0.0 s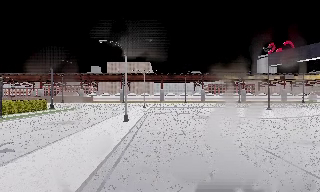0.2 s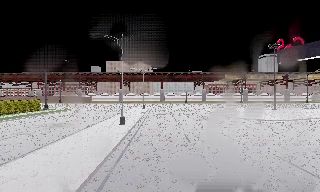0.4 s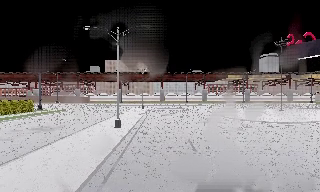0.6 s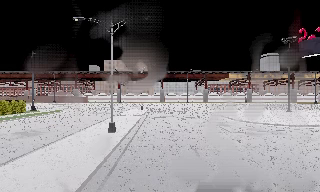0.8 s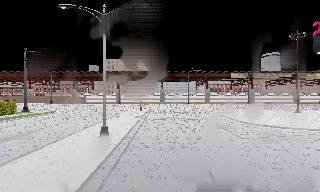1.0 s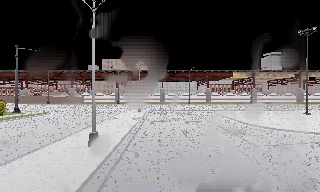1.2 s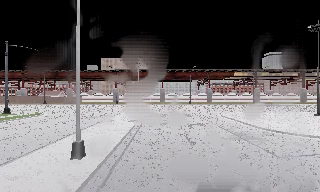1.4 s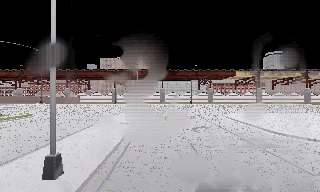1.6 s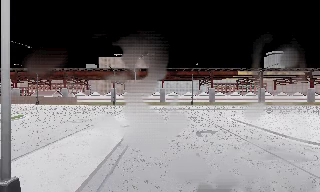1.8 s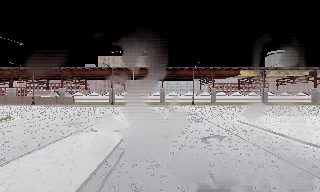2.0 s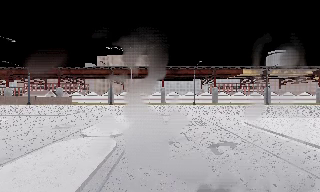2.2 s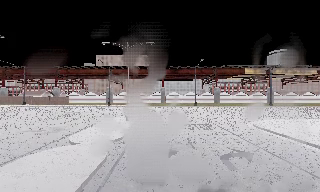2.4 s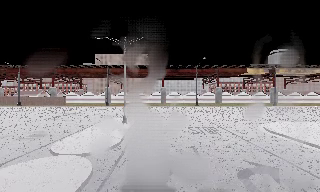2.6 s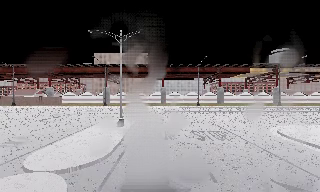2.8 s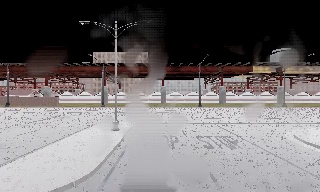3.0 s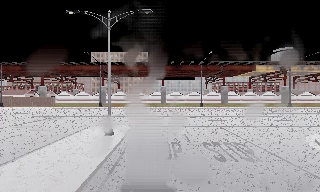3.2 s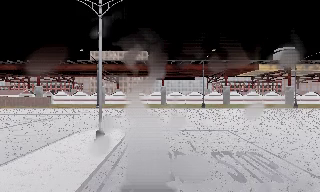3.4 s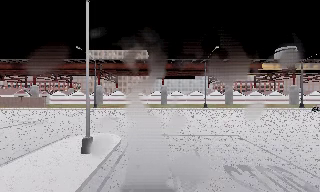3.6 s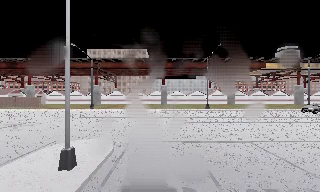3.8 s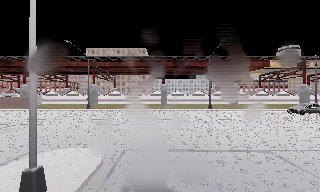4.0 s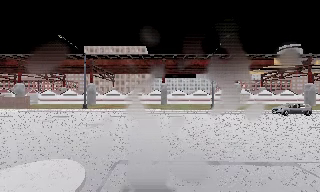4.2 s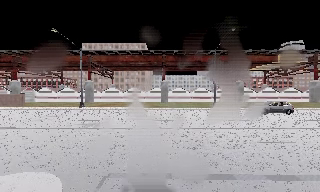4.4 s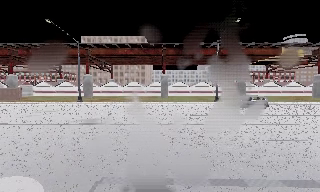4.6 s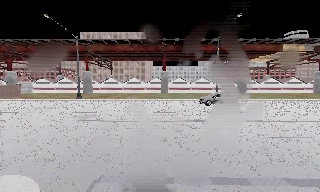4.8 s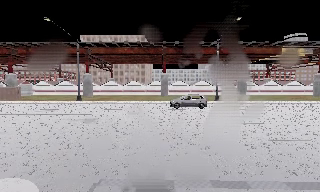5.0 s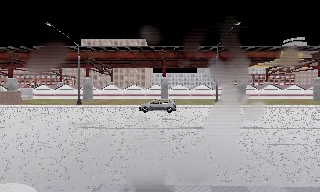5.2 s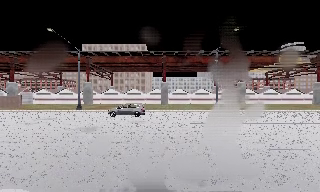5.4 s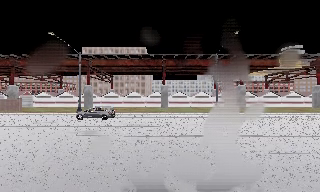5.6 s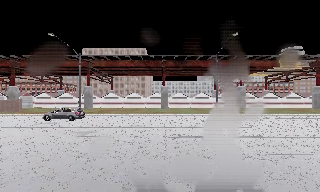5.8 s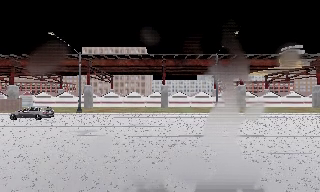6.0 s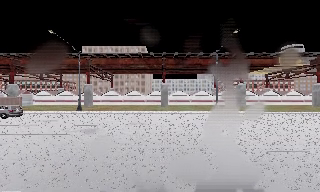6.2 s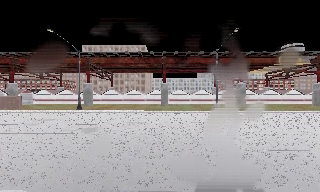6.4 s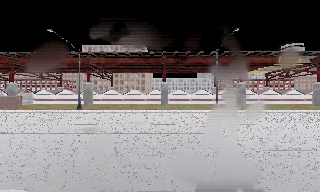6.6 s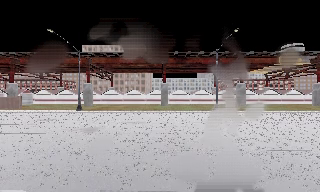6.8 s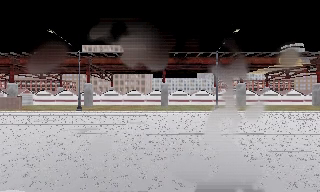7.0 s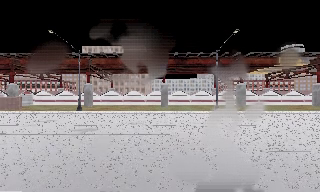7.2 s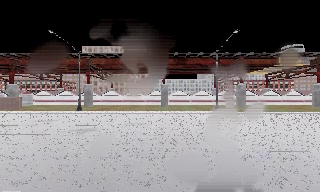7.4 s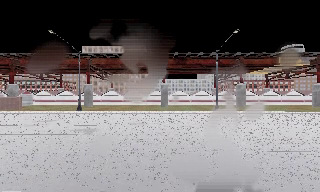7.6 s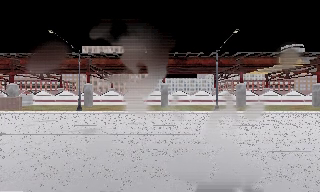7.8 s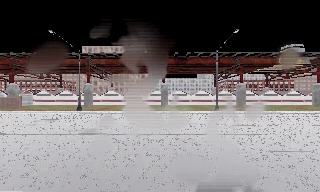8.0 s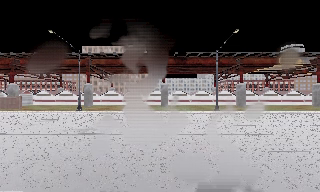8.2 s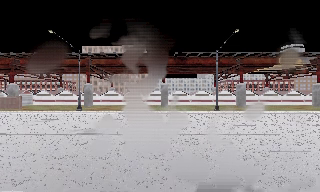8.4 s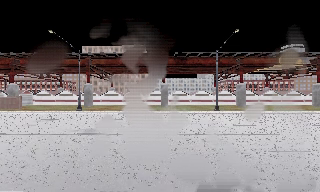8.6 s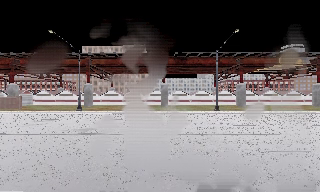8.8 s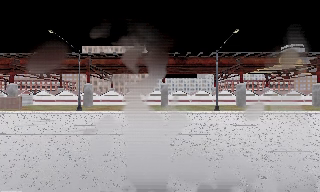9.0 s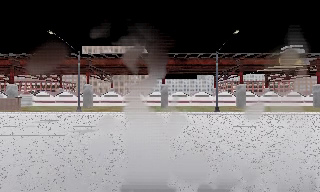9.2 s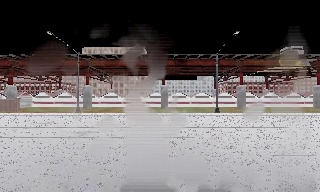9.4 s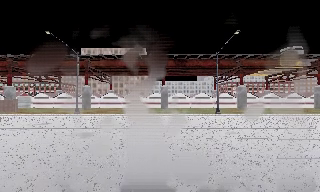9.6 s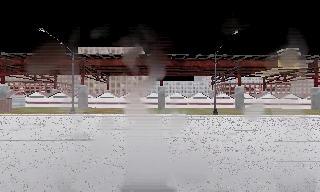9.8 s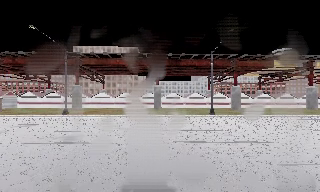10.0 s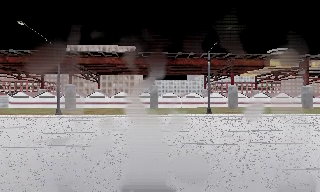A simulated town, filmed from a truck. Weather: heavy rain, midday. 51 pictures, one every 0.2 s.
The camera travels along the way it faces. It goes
forward.
0.0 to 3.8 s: The camera travels forward, about 30 m, so what stands in front looms larger.
3.8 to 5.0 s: The camera travels forward, about 3.5 m, so what stands in front looms larger. It loses speed.
5.0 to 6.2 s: The camera shifts only a little, or ends up much as it began.
6.2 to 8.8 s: The camera keeps its place and its aim.
8.8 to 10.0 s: The camera travels forward, about 2 m, so what stands in front looms larger. It gains speed.
The film runs forward here.
